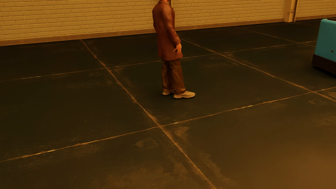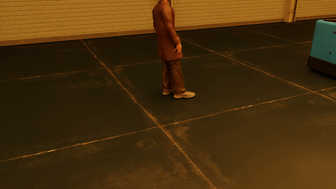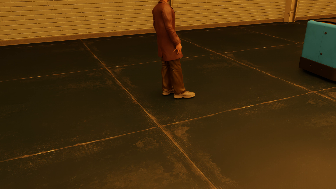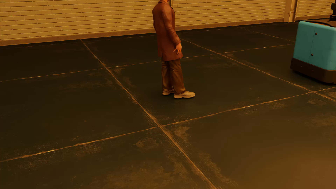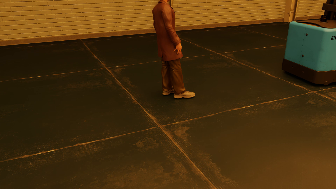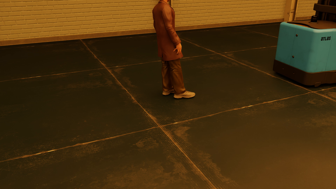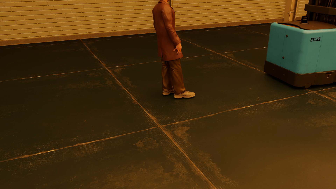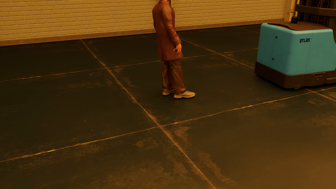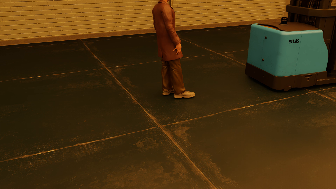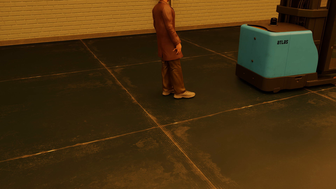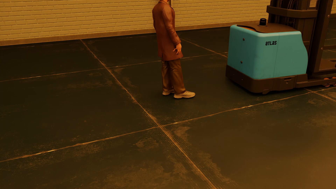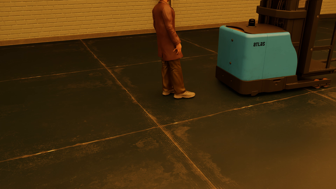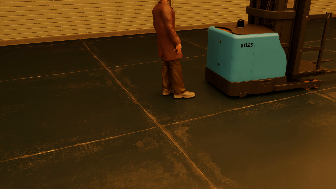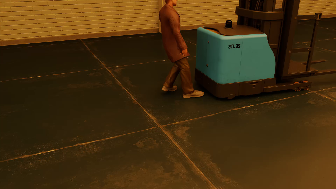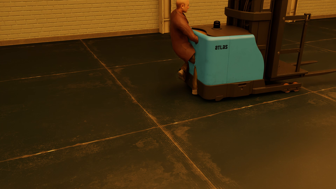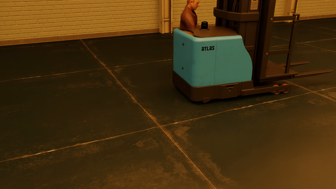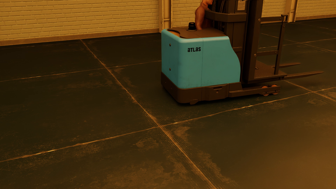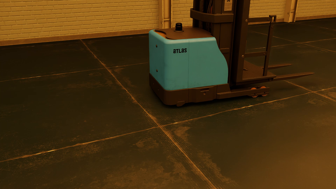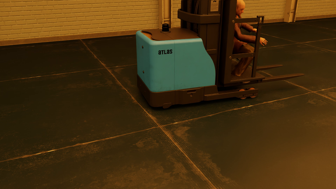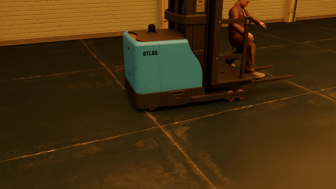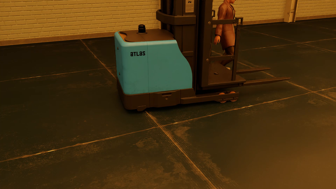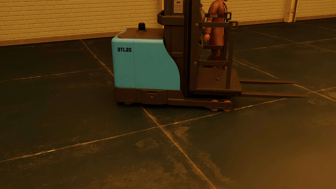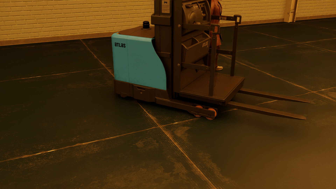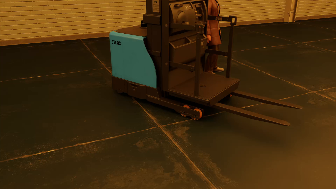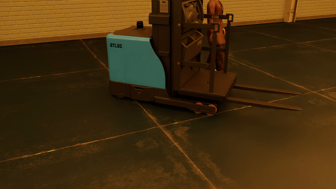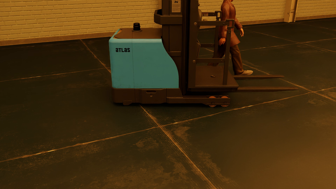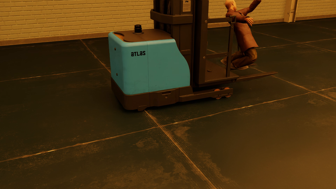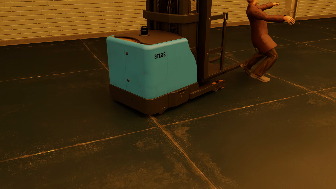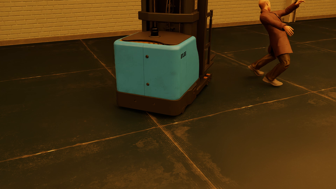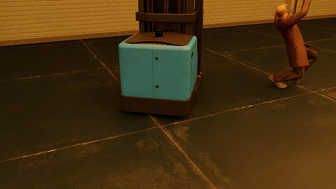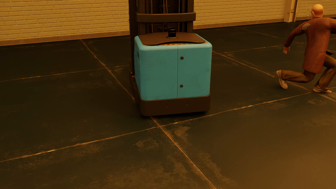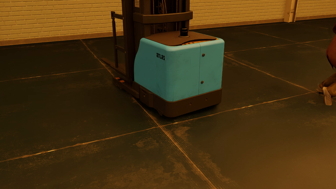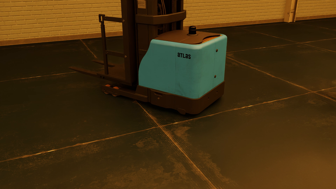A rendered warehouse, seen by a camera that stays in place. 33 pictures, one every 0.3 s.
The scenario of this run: Near miss between a forklift and a person.
